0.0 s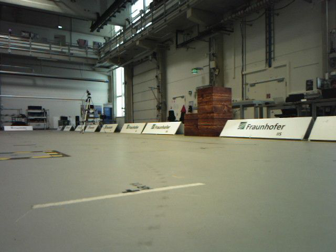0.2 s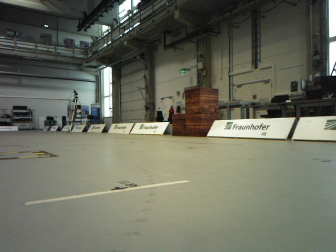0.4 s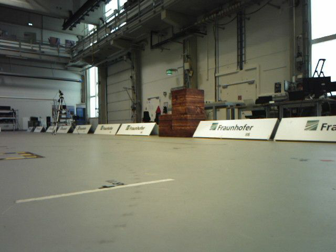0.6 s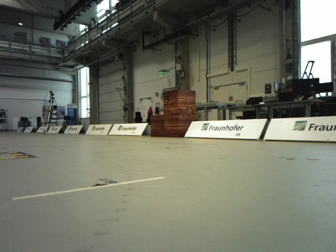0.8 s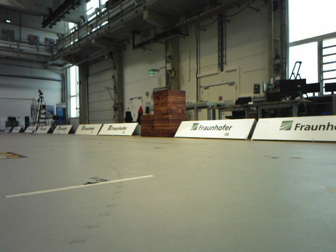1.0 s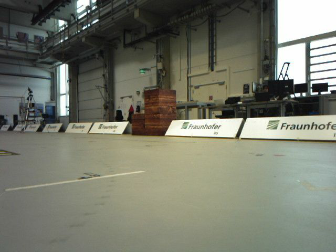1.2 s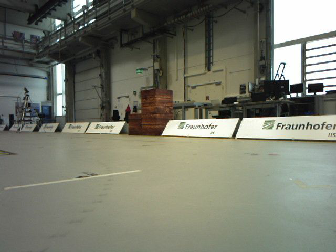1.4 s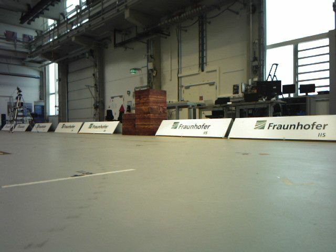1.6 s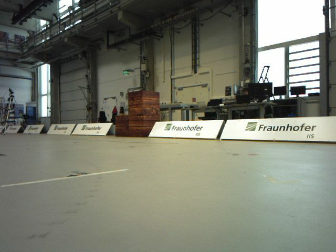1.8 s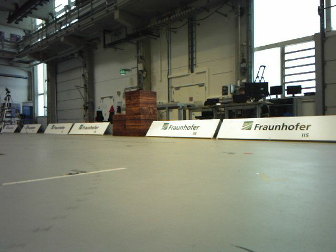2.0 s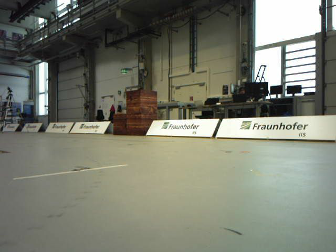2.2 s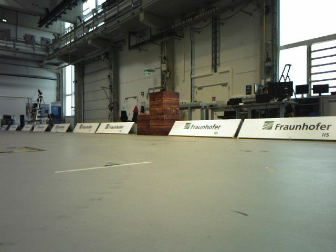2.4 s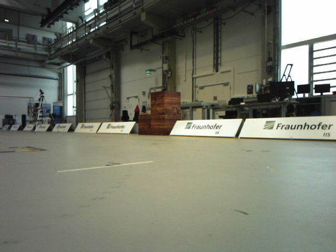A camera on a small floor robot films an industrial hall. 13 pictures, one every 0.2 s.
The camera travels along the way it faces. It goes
backward.
0.0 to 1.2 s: The camera pans to its right, which is clockwise from overhead, by about 10 degrees. It travels backward, about 0.2 m, so what stands in front gets smaller.
1.2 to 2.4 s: The camera travels backward, about 0.2 m, so what stands in front gets smaller.
The film runs backward here.
